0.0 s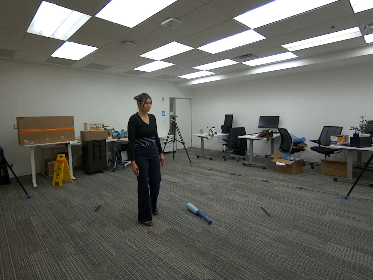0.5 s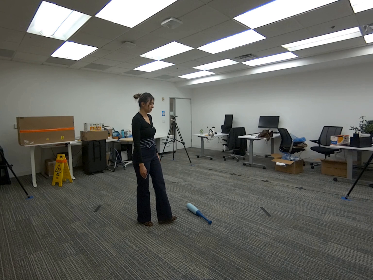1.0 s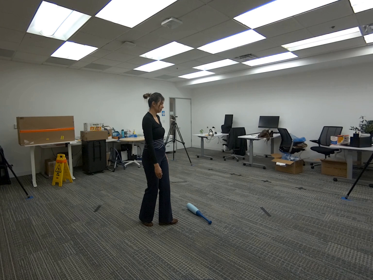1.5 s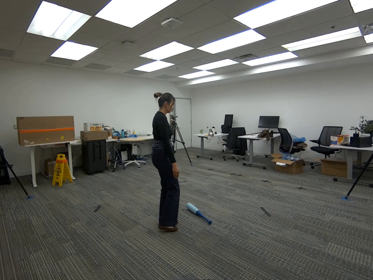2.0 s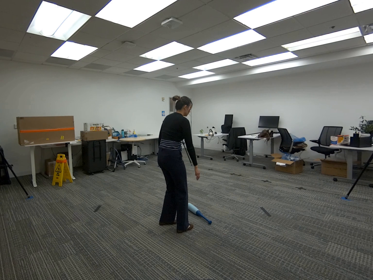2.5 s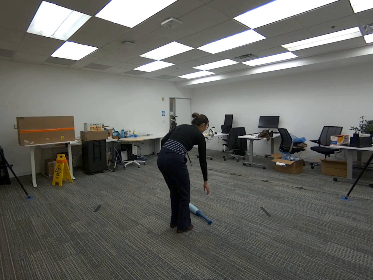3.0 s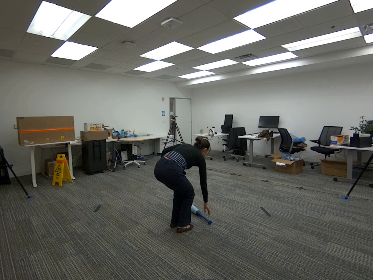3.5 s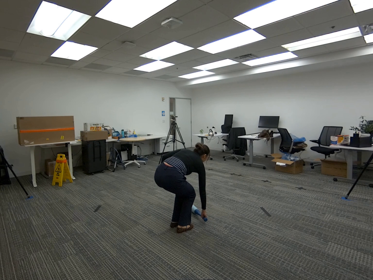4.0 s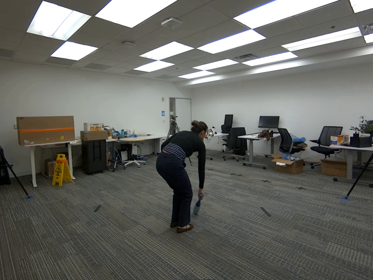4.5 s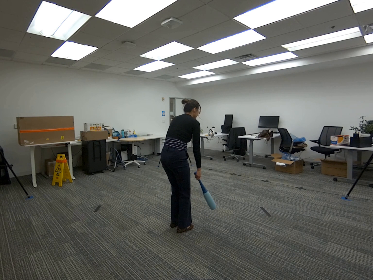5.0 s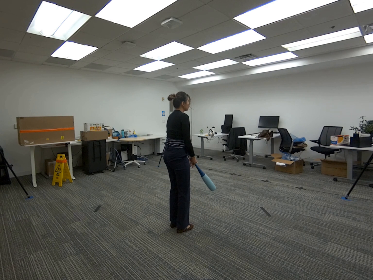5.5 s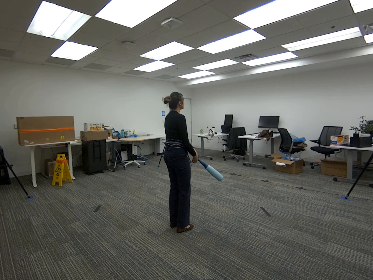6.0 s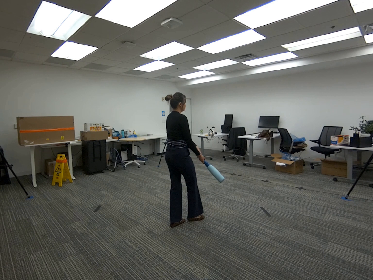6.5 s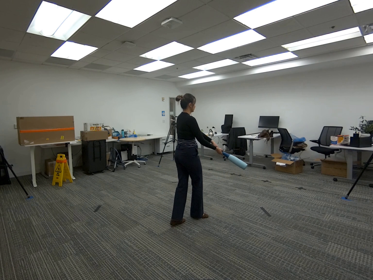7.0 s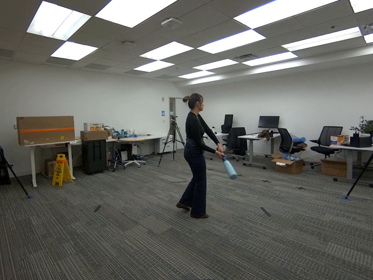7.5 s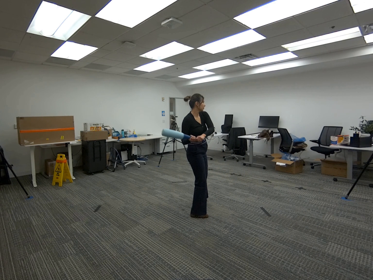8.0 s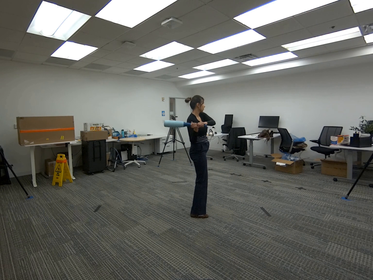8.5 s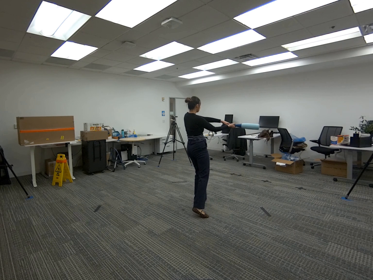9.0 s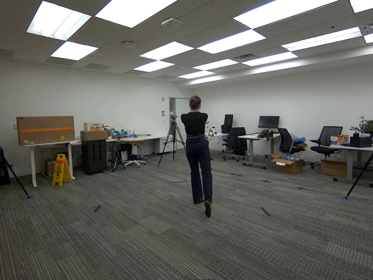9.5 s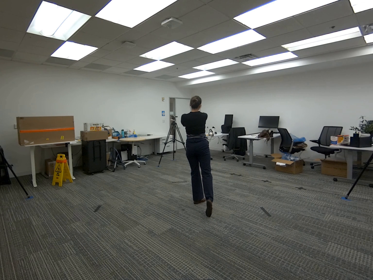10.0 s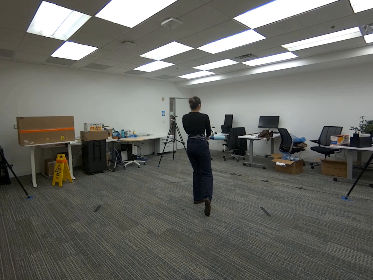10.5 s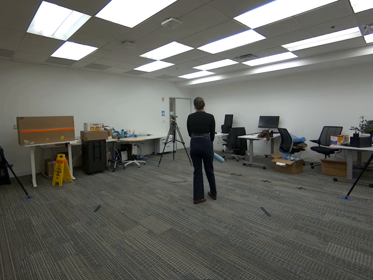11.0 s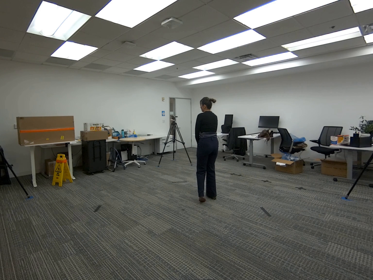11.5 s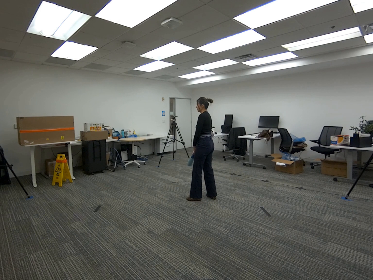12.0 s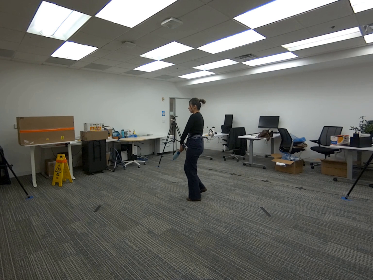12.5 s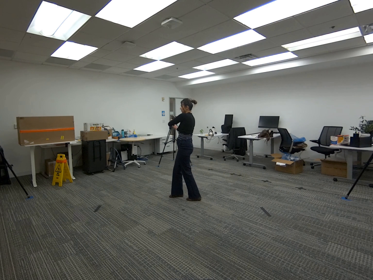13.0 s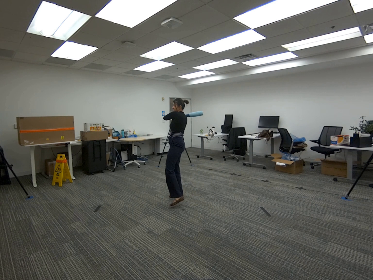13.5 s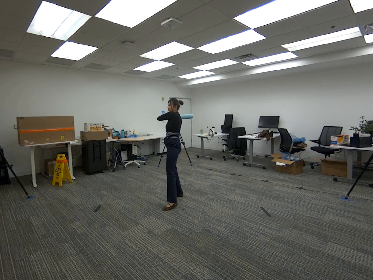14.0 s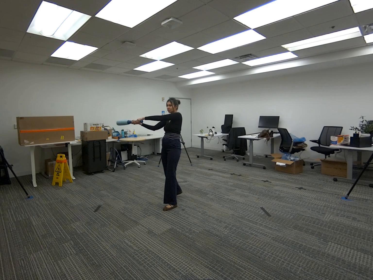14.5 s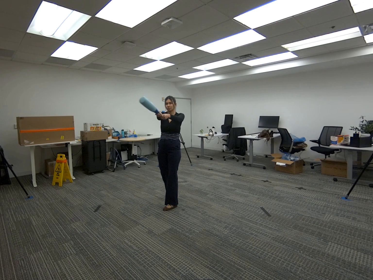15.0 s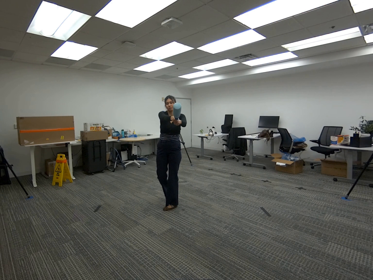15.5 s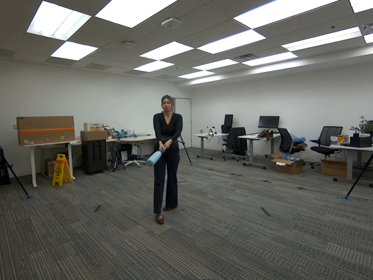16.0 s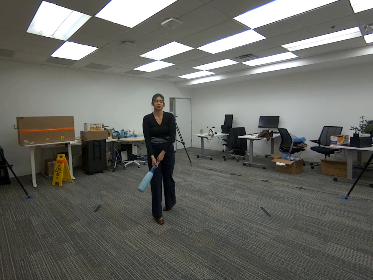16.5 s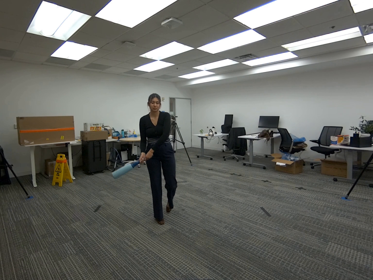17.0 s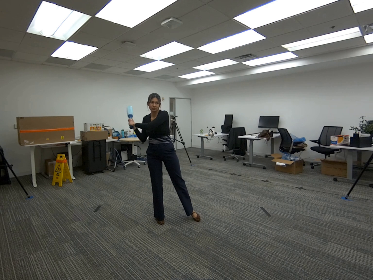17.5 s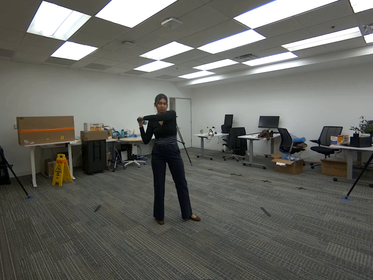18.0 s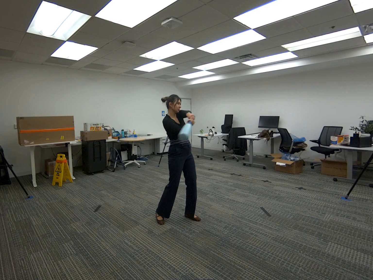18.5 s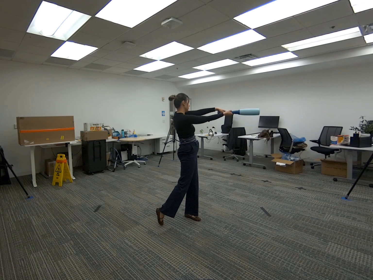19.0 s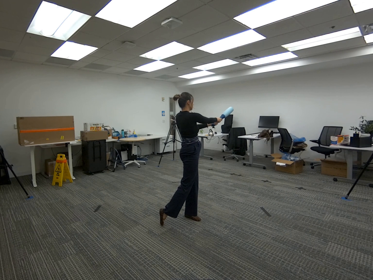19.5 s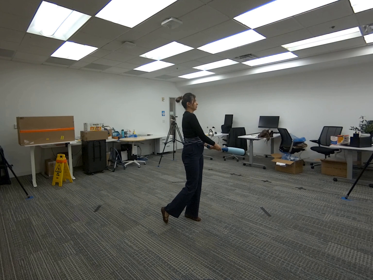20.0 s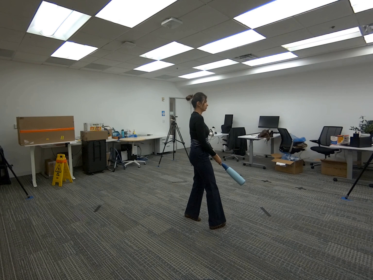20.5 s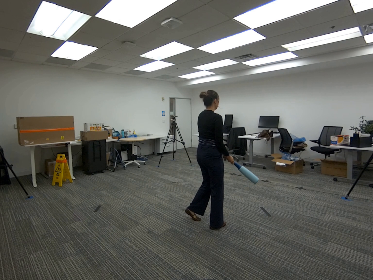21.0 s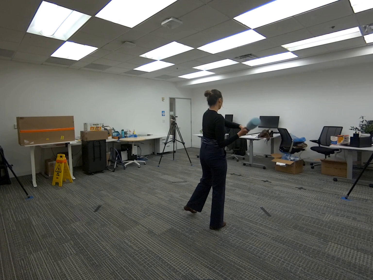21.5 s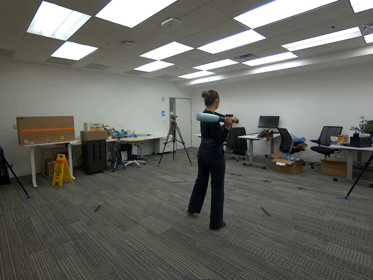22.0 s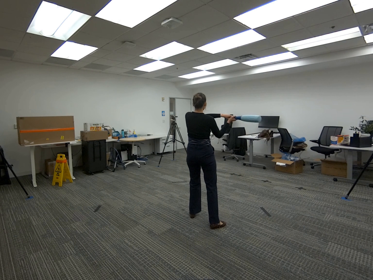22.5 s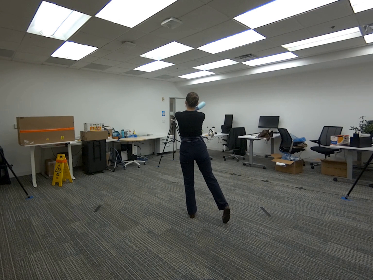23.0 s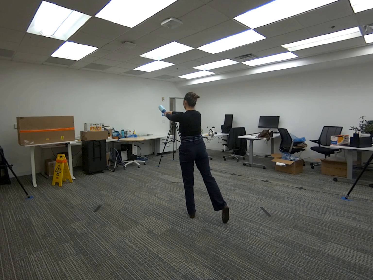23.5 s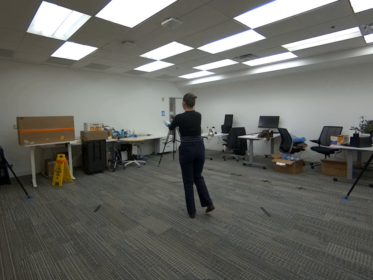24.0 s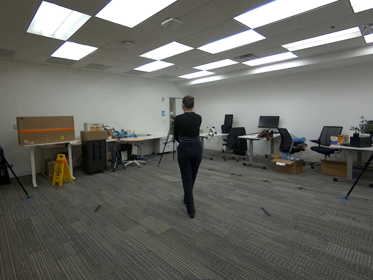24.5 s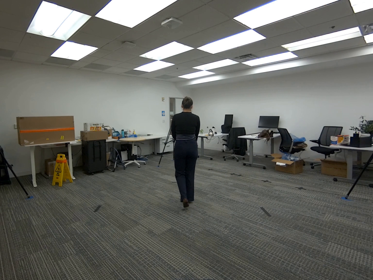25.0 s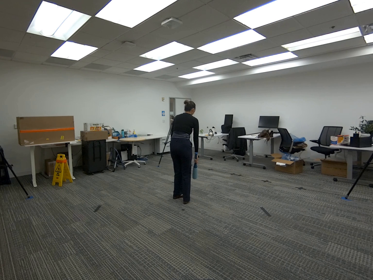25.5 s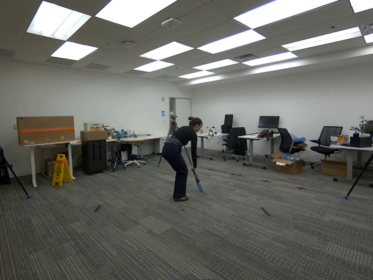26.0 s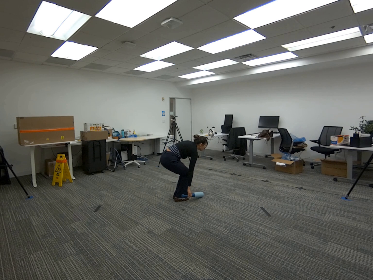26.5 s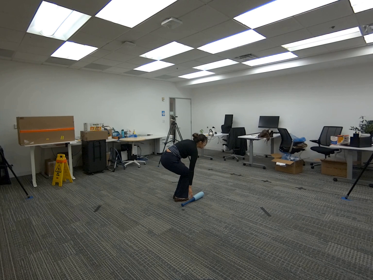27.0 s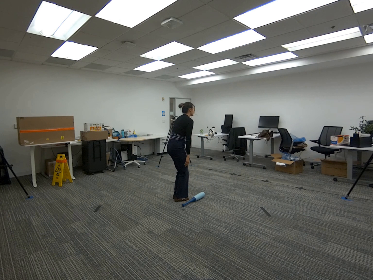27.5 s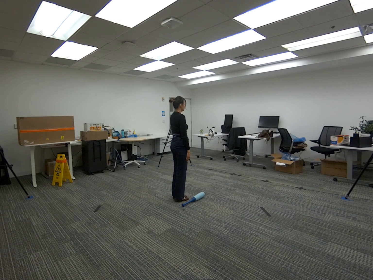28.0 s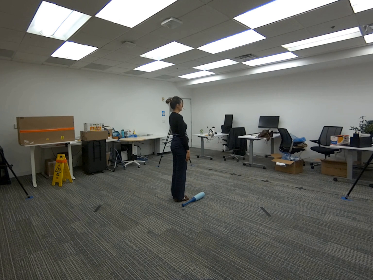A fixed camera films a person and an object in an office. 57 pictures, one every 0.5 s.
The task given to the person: Walk over to the baseball bat on the floor. Pick up the baseball bat from the ground and begin to perform swinging motions as if you are hitting a baseball.
